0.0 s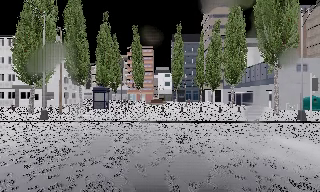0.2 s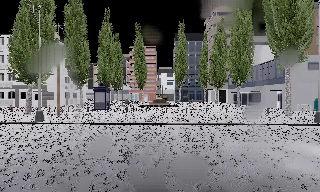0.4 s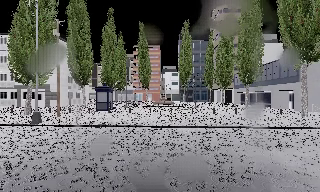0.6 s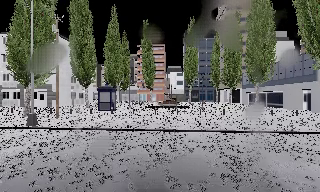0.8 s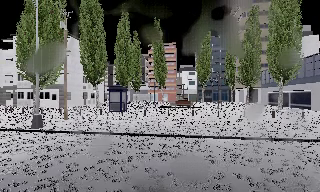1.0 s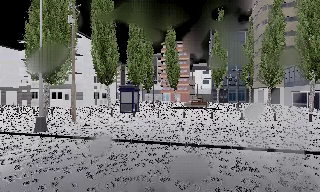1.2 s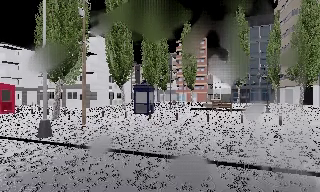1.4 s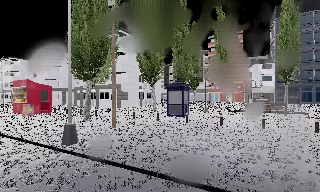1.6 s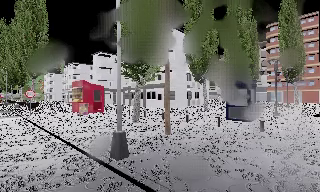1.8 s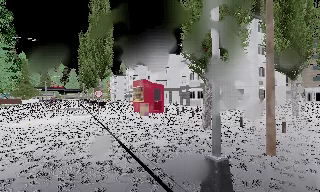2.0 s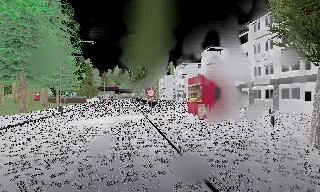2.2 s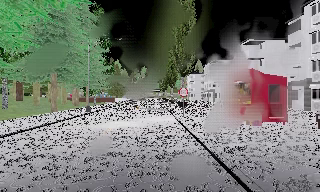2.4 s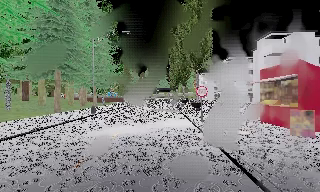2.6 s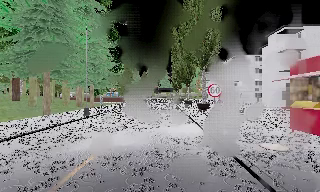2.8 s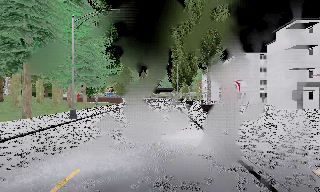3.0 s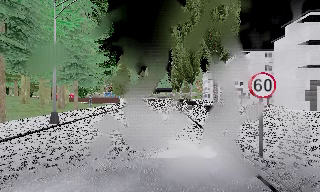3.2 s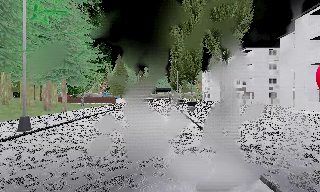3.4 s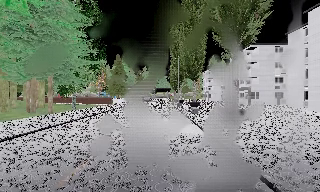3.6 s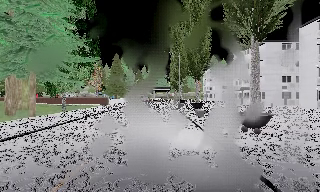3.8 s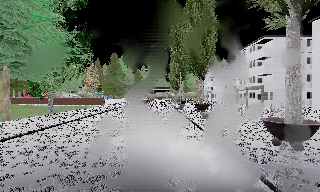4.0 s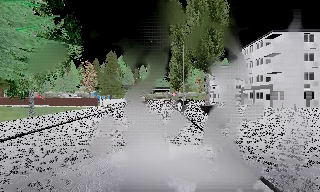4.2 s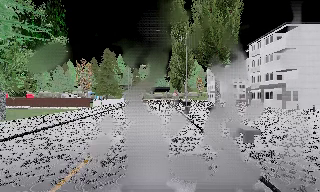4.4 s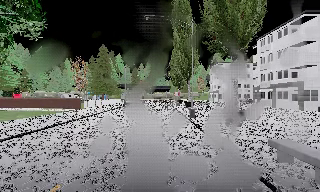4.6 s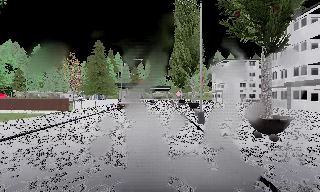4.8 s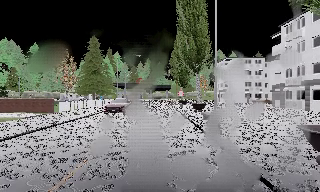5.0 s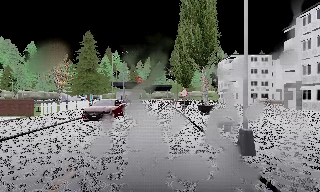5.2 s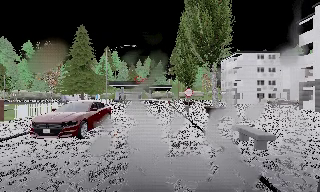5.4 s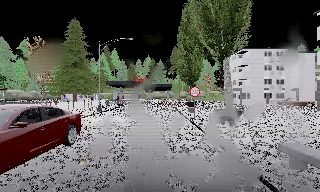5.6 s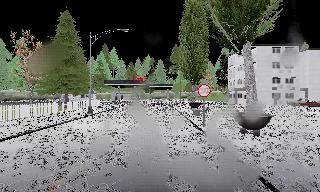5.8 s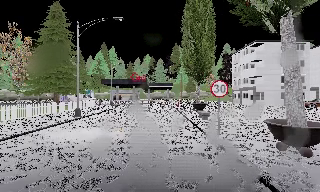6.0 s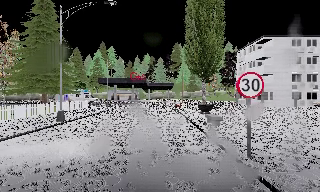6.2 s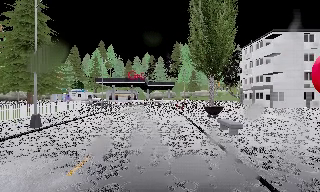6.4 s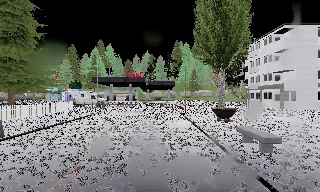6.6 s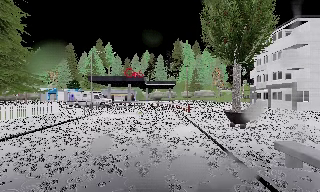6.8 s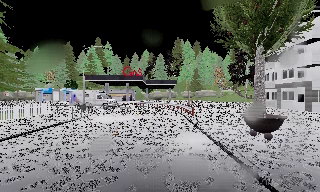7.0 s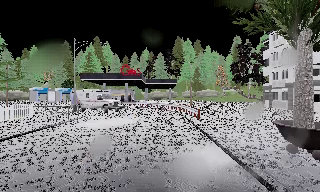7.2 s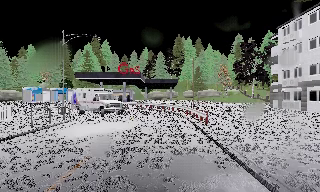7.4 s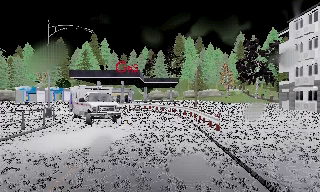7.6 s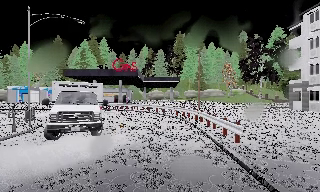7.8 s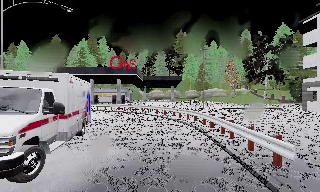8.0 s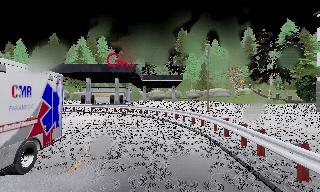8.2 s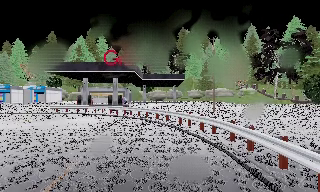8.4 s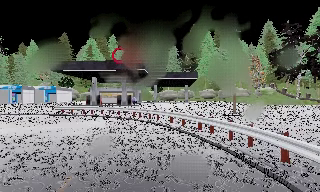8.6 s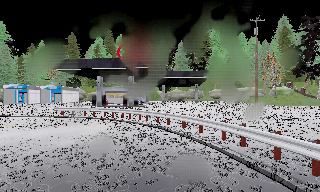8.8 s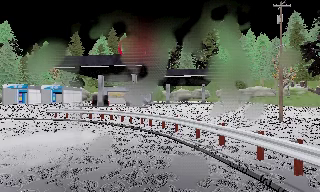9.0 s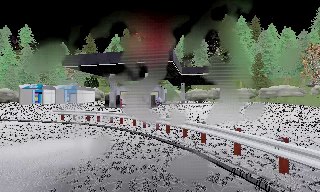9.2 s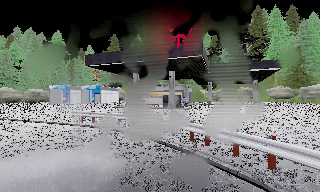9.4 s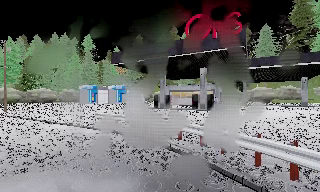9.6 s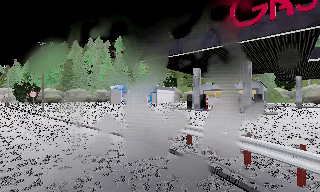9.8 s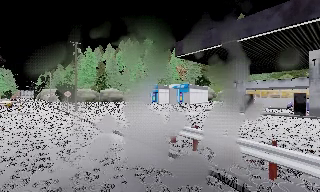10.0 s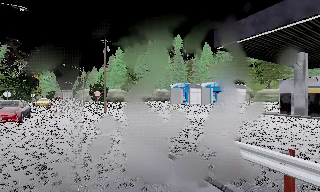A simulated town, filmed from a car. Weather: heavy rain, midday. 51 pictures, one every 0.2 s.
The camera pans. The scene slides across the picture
to the right.
The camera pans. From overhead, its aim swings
counterclockwise.
0.0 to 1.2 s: The camera pans to its left, which is counterclockwise from overhead, by about 15 degrees. It travels forward, about 6 m, so what stands in front looms larger. It gains speed.
1.2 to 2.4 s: The scene slides to the right, as the camera pans about 75 degrees to its left. It travels forward, about 12 m.
2.4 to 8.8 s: The camera travels forward, about 65 m, so what stands in front looms larger.
8.8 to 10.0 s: The camera swings to its left by about 50 degrees, and the scene slides to the right. It travels forward, about 11 m.
The film runs forward here.
